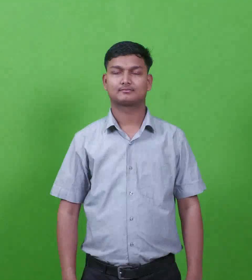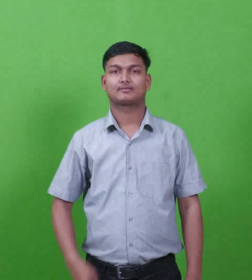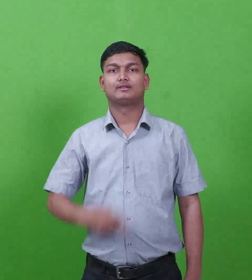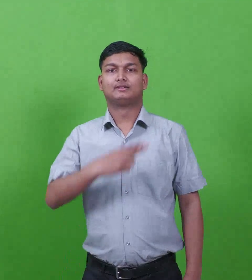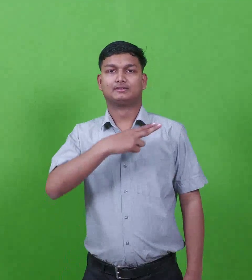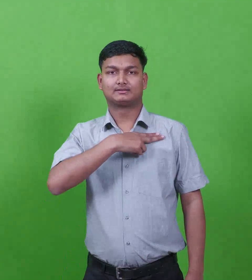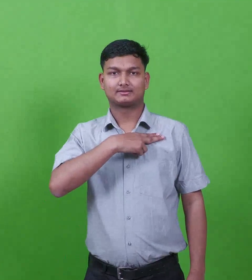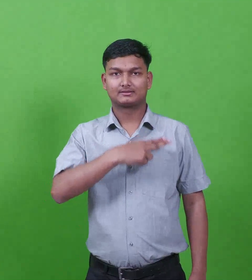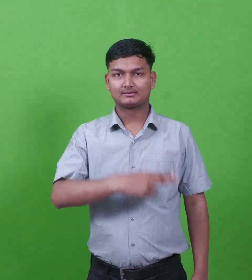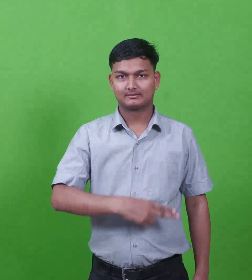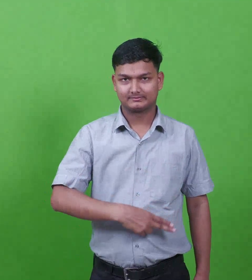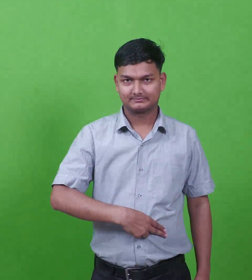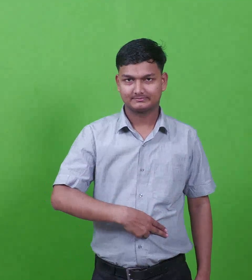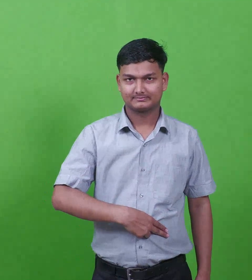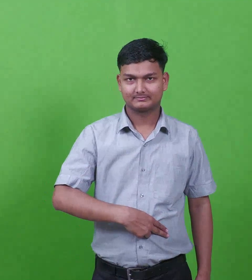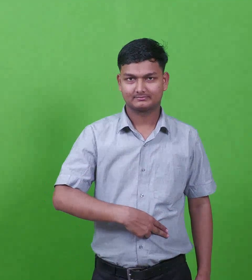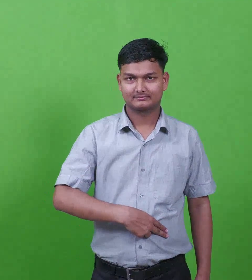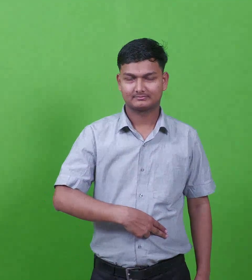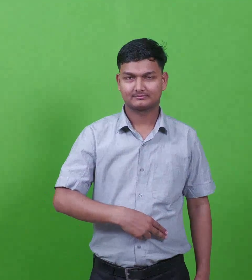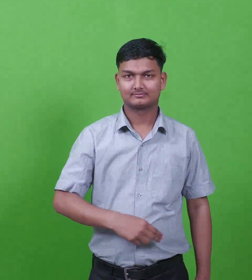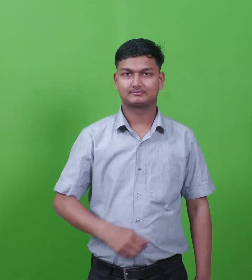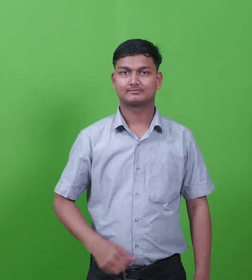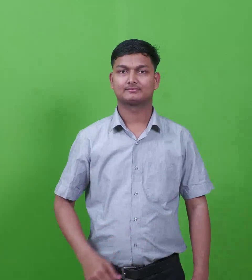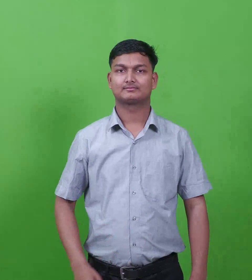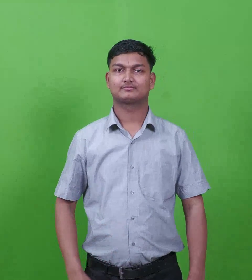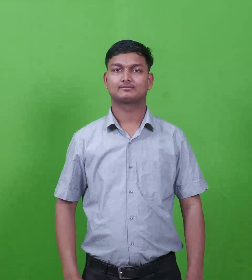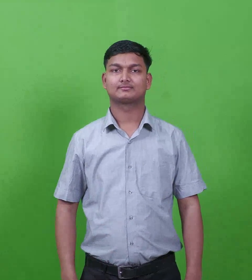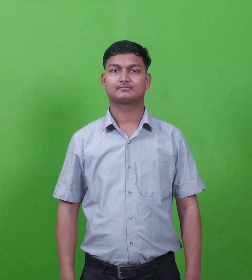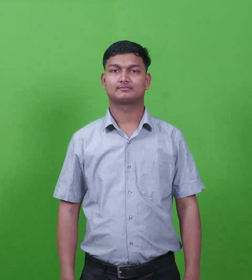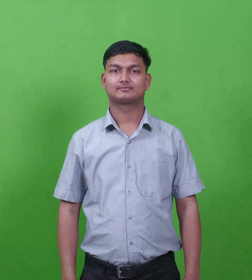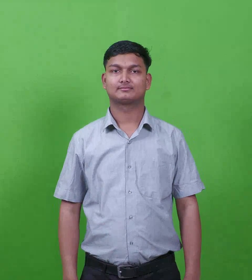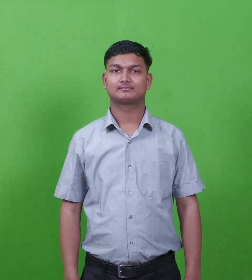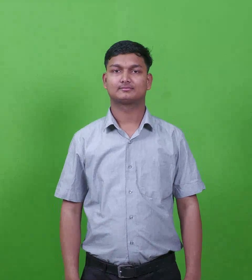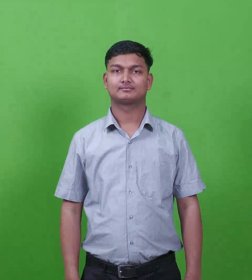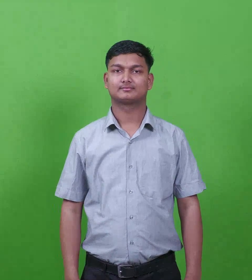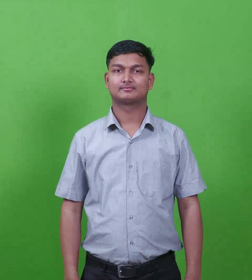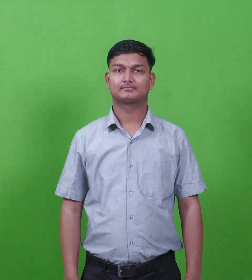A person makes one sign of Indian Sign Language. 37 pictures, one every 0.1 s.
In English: dinah
